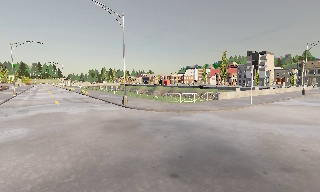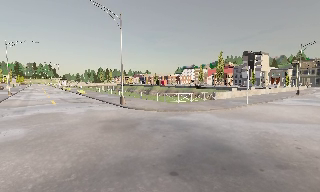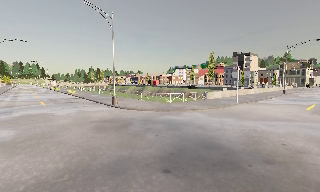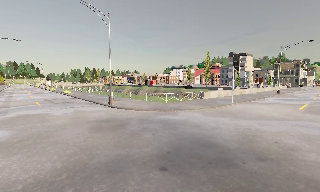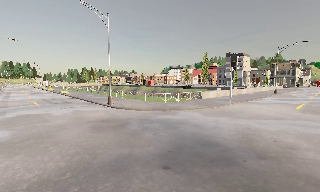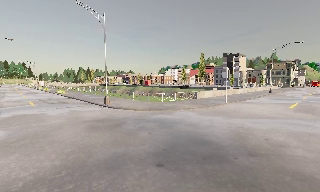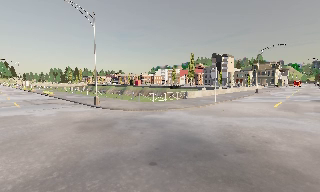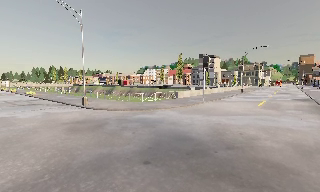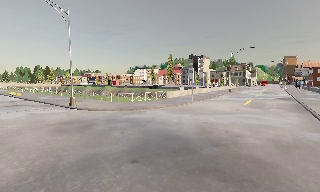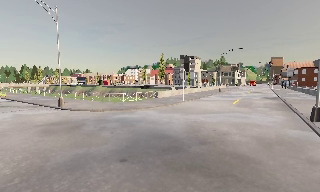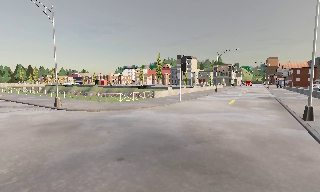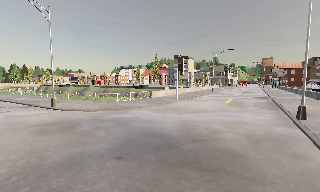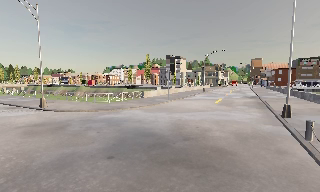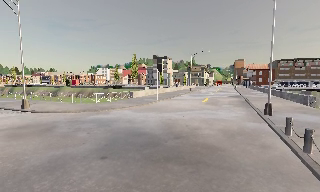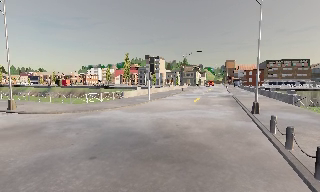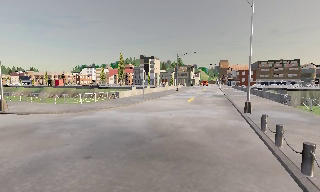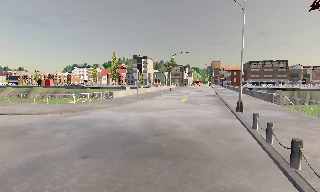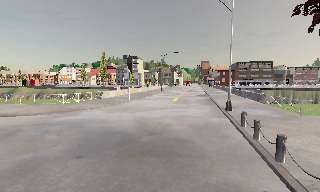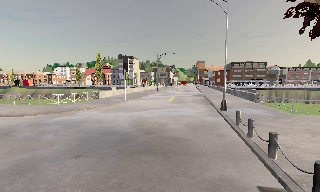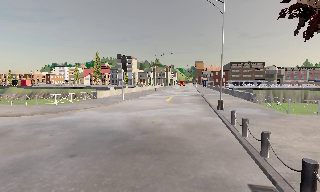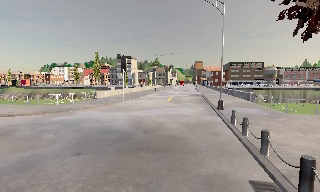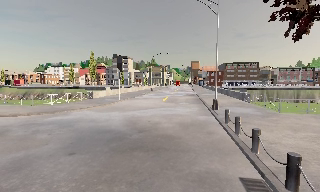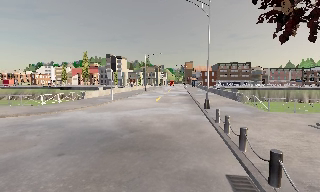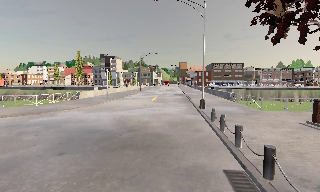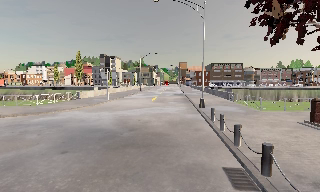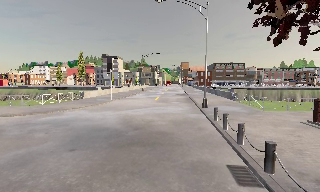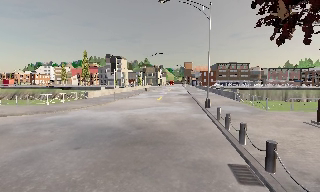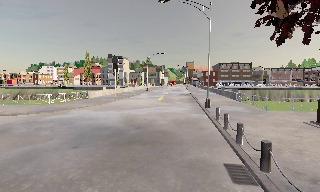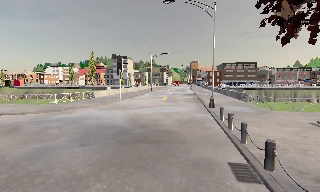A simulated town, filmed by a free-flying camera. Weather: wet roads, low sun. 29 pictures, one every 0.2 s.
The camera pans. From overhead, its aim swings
clockwise.
The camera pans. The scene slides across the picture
to the left.
0.0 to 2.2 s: The camera pans to its right, which is clockwise from overhead, by about 25 degrees. It travels backward, about 1 m, so what stands in front gets smaller.
2.2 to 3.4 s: The scene slides to the left, as the camera pans about 20 degrees to its right. It travels backward, about 0.5 m, so what stands in front gets smaller.
3.4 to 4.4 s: The camera shifts only a little, or ends up much as it began.
4.4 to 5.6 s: The camera travels backward, about 0.5 m, so what stands in front gets smaller.
The film runs backward here.
